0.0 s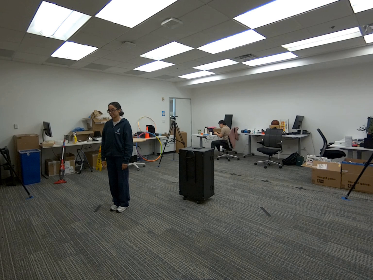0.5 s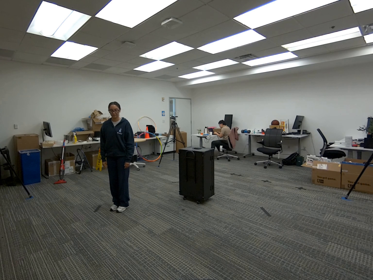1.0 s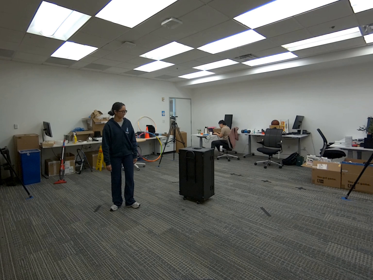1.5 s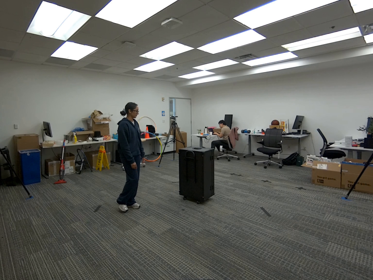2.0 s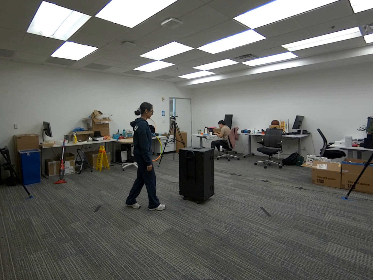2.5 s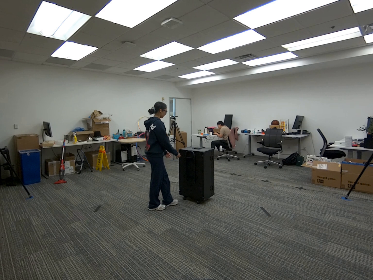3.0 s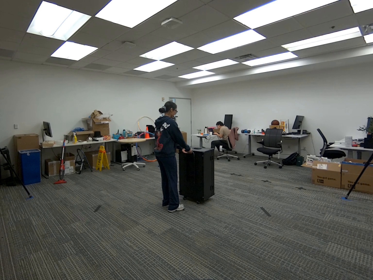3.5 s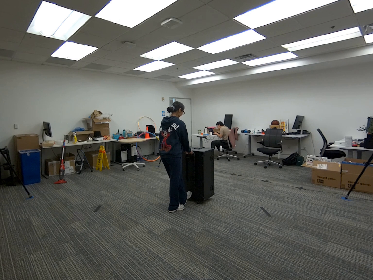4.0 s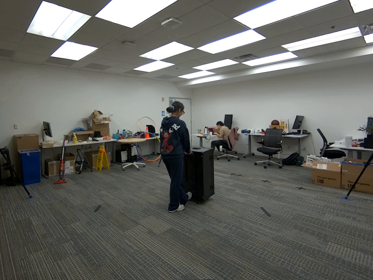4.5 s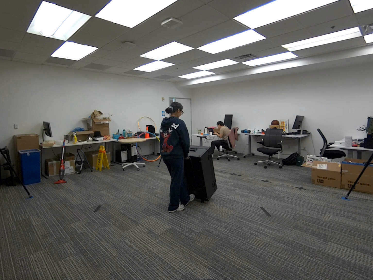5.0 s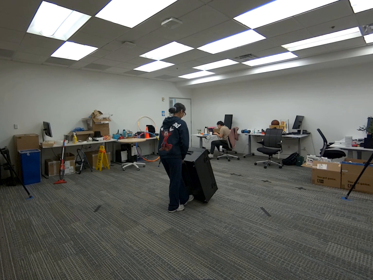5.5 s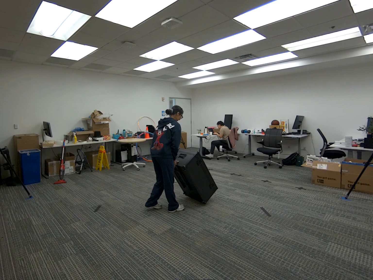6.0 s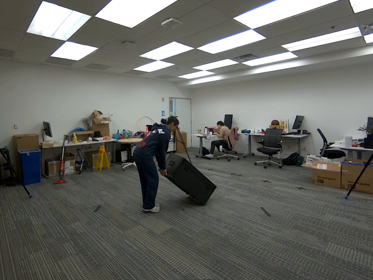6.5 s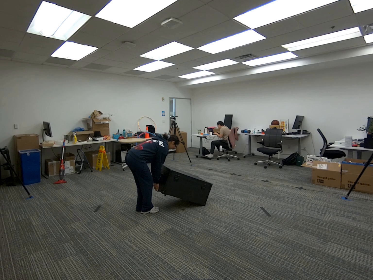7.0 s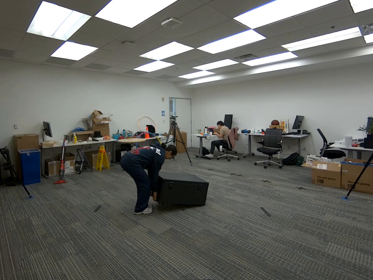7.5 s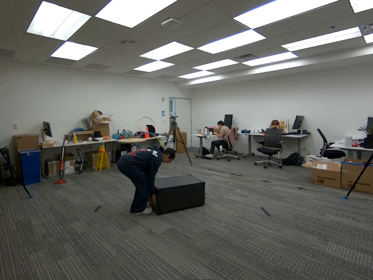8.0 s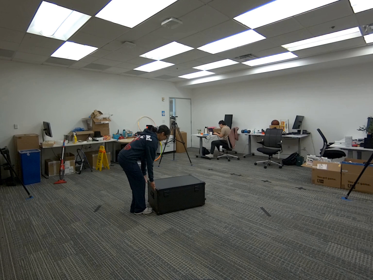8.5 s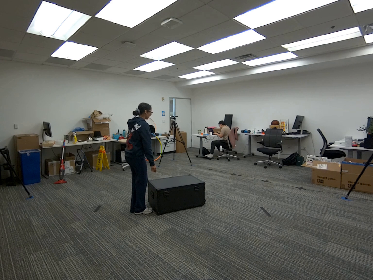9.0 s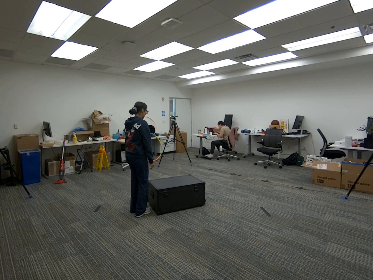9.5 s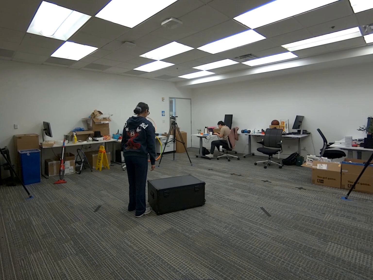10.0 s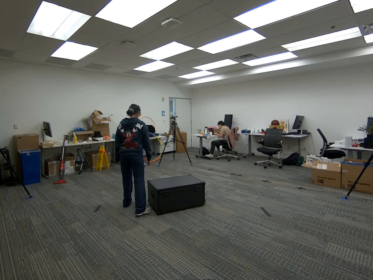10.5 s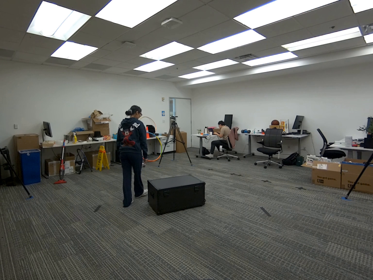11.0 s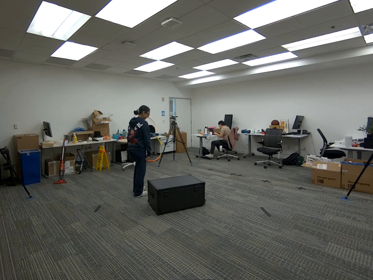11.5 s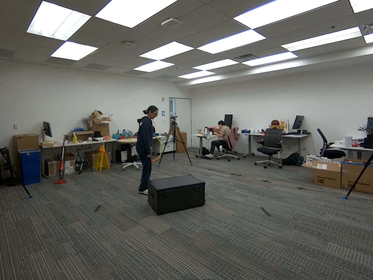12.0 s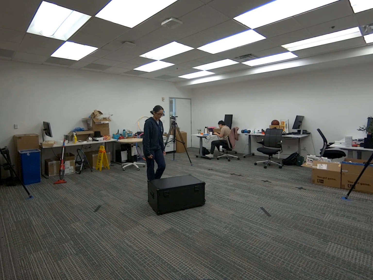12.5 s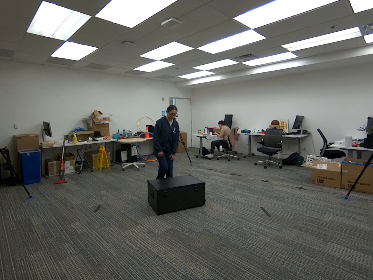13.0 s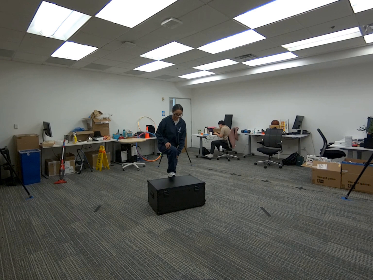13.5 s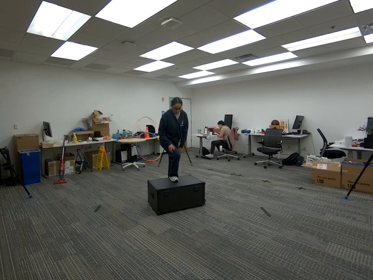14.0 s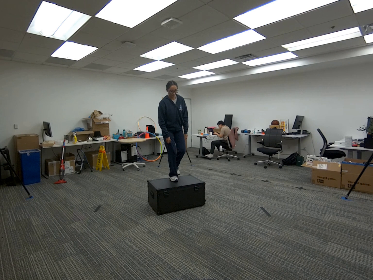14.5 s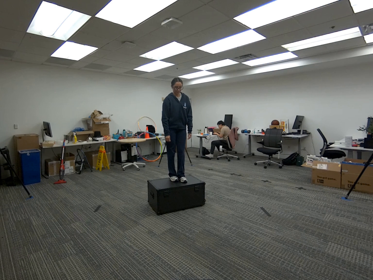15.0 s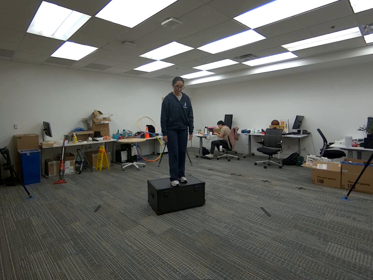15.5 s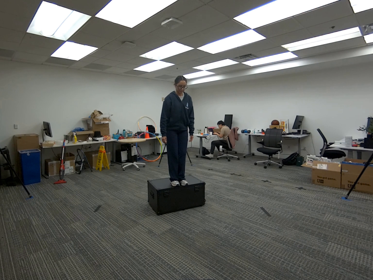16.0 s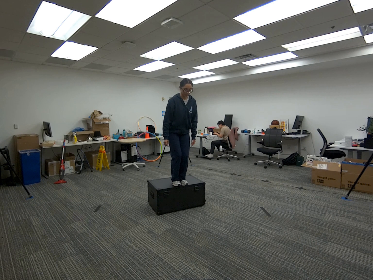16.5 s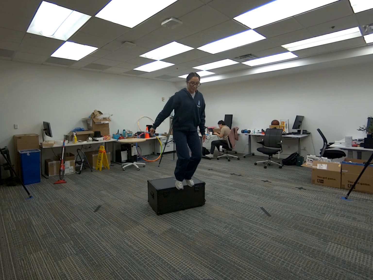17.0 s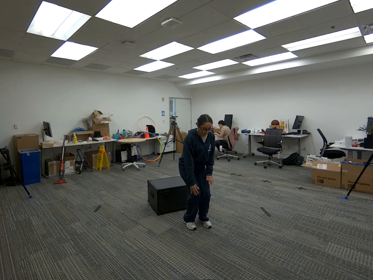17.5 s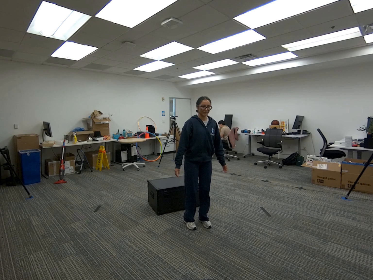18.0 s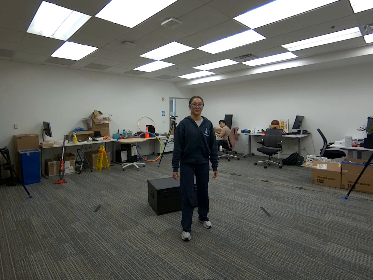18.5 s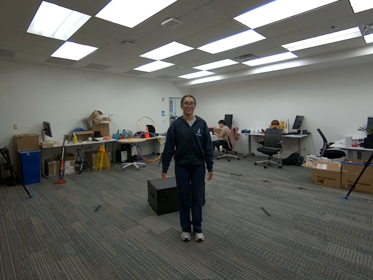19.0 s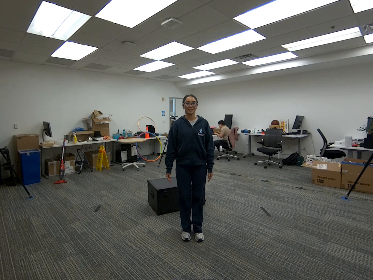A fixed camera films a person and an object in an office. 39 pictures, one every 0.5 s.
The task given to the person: Walk over to the G1 Box and place the box on its side and proceed to step onto the box and then jump off.
